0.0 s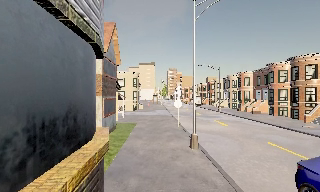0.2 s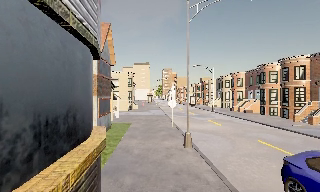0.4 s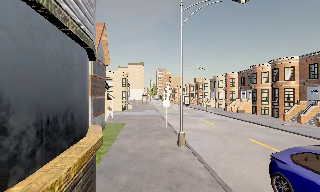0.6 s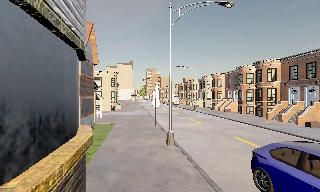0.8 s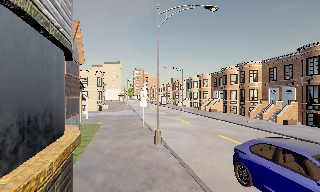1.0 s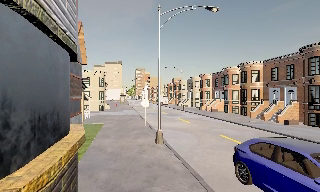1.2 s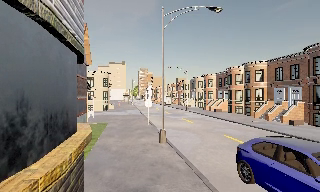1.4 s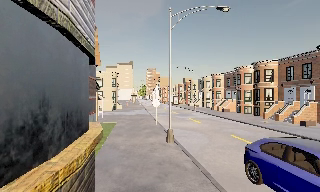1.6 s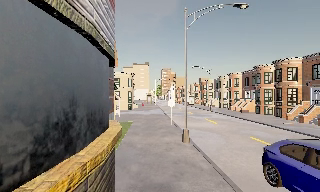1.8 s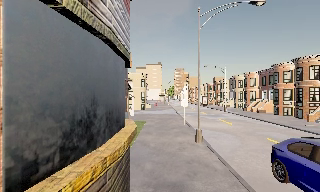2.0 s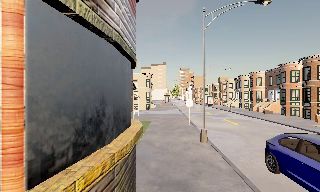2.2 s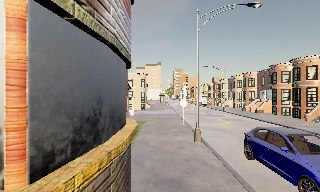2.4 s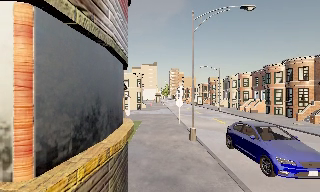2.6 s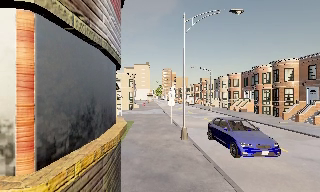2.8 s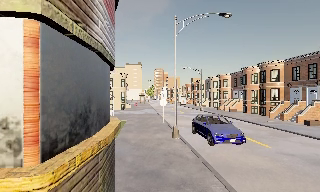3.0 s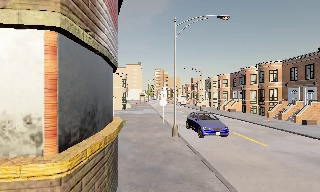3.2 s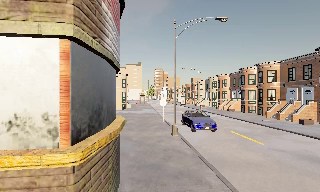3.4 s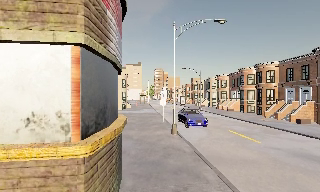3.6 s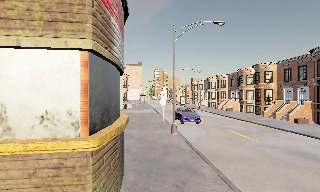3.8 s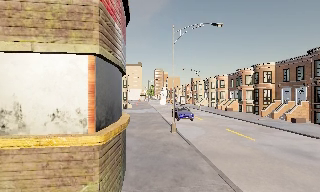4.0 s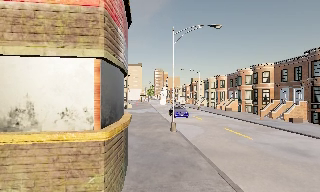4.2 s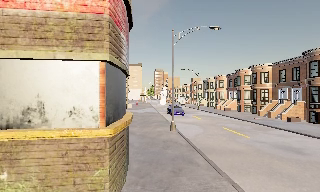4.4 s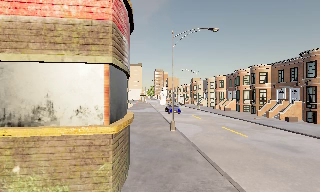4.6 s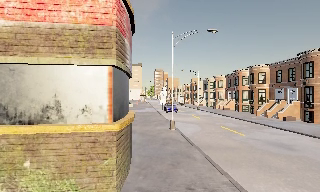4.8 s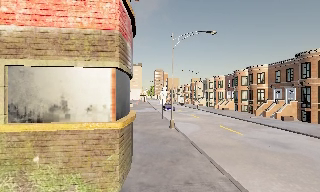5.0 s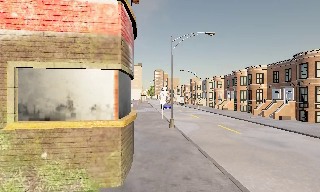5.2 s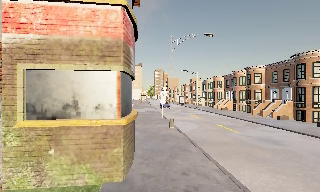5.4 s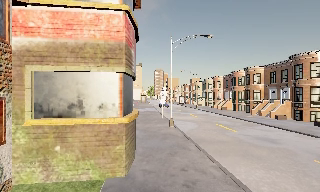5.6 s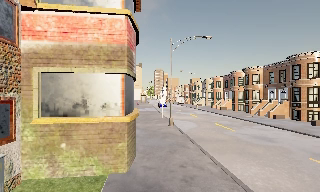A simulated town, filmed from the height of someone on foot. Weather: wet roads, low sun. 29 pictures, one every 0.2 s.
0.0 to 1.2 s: The camera swings to its right by about 10 degrees, and the scene slides to the left. It travels backward, about 1 m, so what stands in front gets smaller.
1.2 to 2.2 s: The scene slides to the right, as the camera pans about 10 degrees to its left. It travels backward, about 0.5 m, so what stands in front gets smaller.
2.2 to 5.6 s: The camera travels backward, about 4.5 m, so what stands in front gets smaller.
The film runs backward here.
